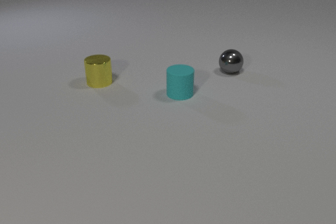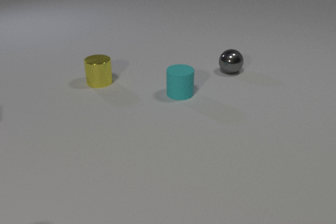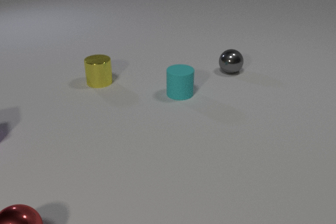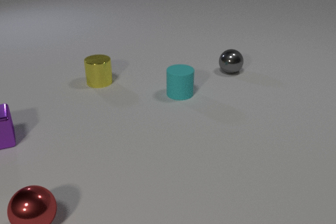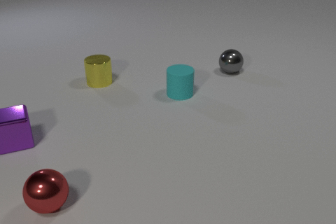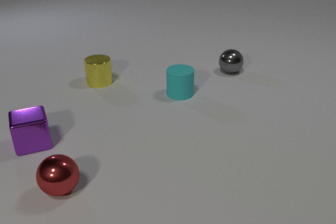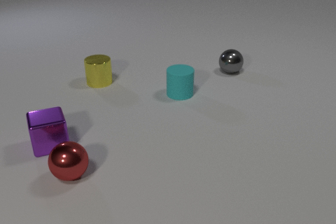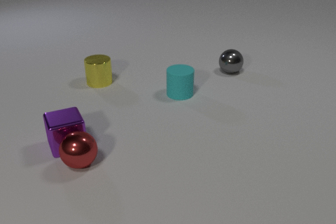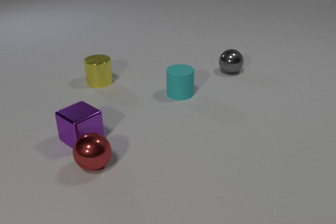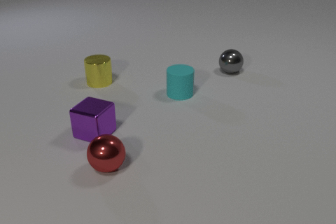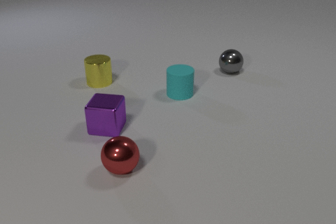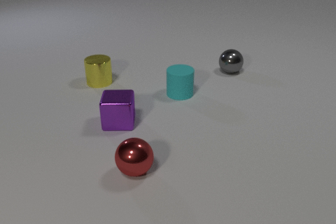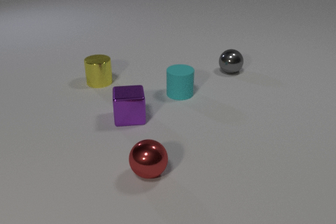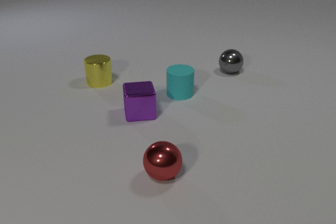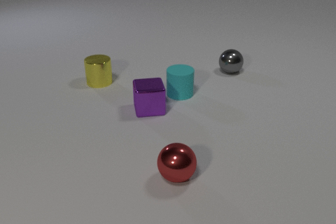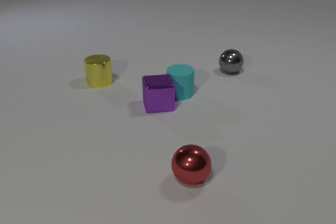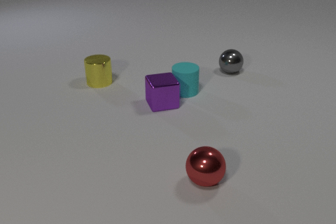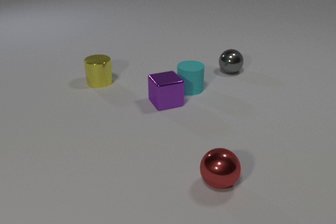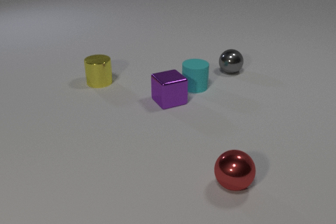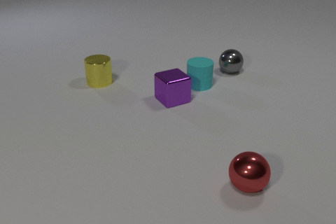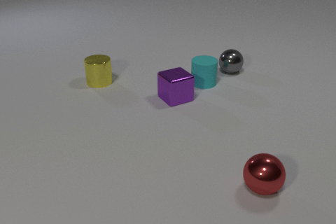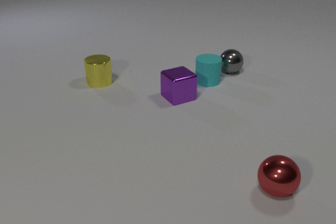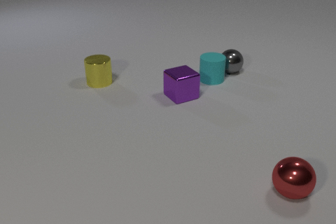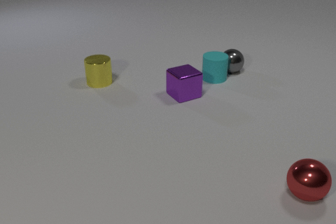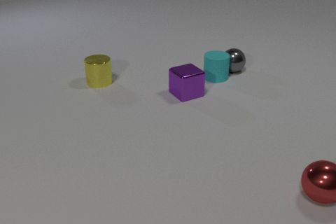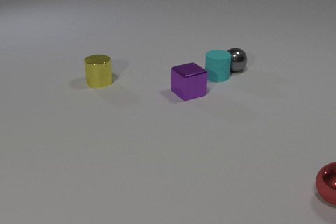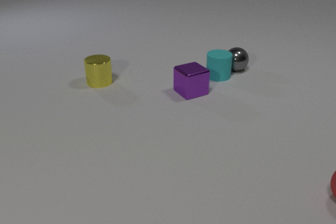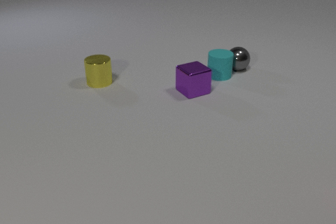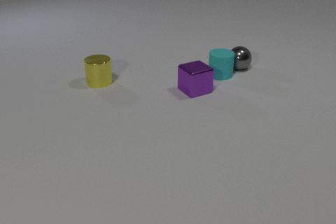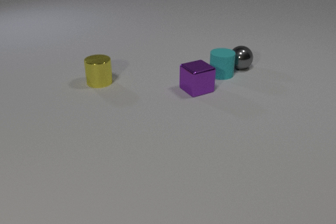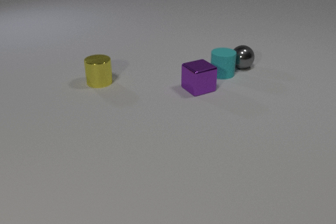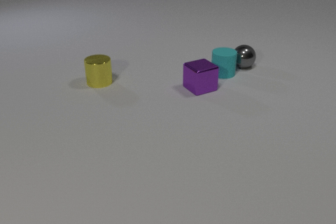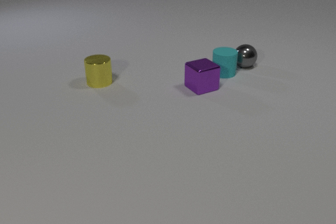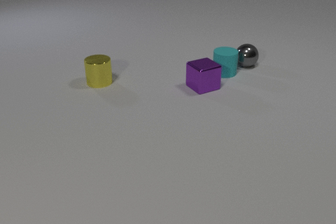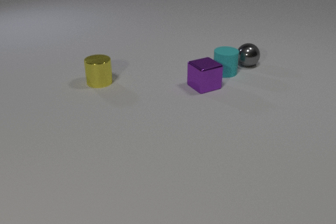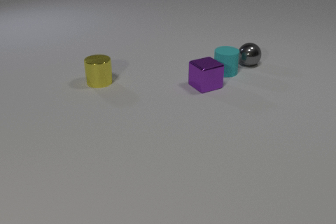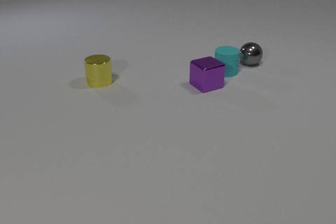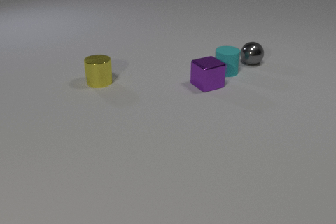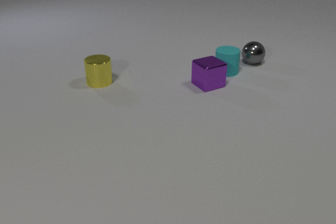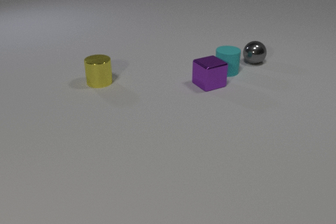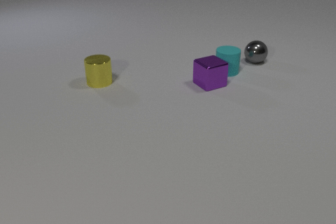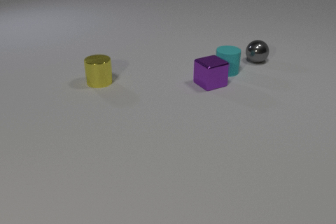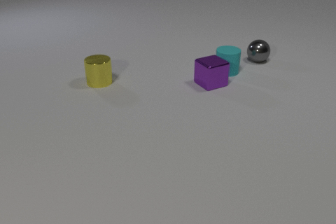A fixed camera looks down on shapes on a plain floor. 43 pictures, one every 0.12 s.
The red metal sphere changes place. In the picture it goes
to the right.
The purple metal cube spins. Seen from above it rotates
counterclockwise.
0.00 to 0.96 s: The red metal sphere comes in at the bottom edge, rolls away from the camera and to the right. The purple metal cube comes in at the left edge, slides to the right, spins so that its near face slides to the right, counterclockwise seen from above. The red metal sphere and the purple metal cube collide.
0.96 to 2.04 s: The red metal sphere rolls to the right. The purple metal cube slides to the right and away from the camera, spins counterclockwise seen from above by about 60 degrees, its near face sliding to the right. The cyan rubber cylinder slides away from the camera and to the right. The purple metal cube and the cyan rubber cylinder collide.
2.04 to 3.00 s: The red metal sphere rolls to the right. The purple metal cube slides to the right and away from the camera. The cyan rubber cylinder slides away from the camera and to the right. The cyan rubber cylinder and the gray metal sphere collide.
3.00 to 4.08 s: The red metal sphere rolls to the right, leaves at the right edge. The purple metal cube slides away from the camera and to the right. The cyan rubber cylinder slides away from the camera and to the right. The gray metal sphere rolls away from the camera and to the right.
4.08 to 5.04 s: The purple metal cube slides away from the camera and to the right. The gray metal sphere rolls away from the camera and to the right.
Are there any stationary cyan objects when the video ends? yes.
What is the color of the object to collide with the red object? purple.
How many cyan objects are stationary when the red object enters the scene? 1.
